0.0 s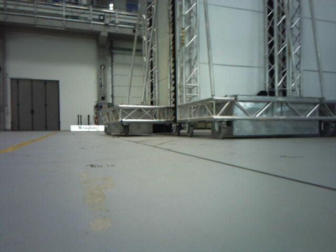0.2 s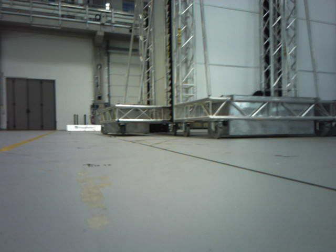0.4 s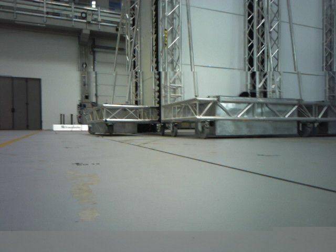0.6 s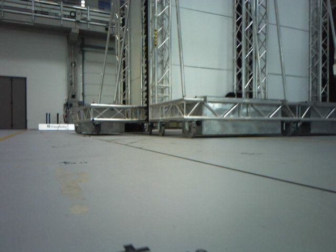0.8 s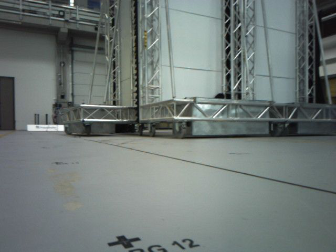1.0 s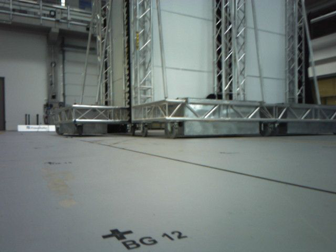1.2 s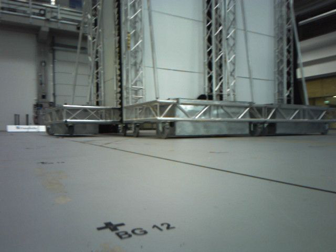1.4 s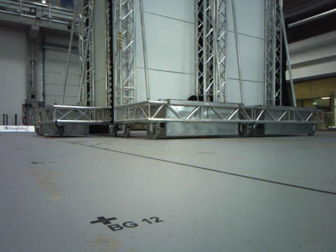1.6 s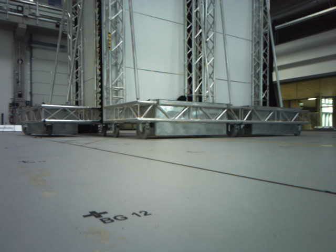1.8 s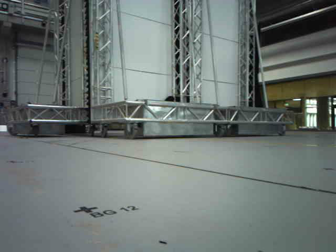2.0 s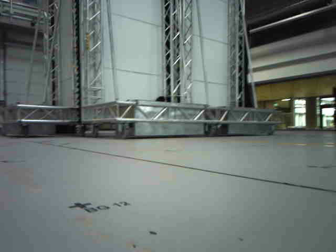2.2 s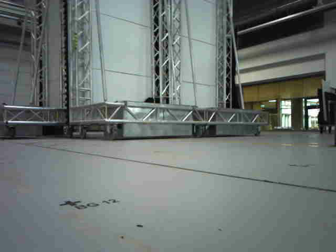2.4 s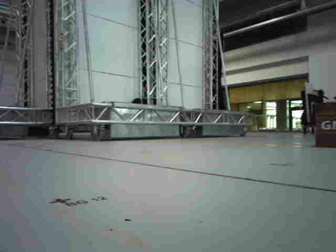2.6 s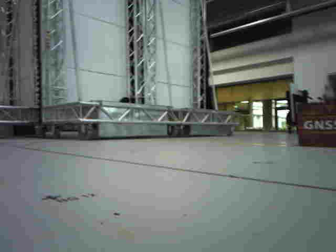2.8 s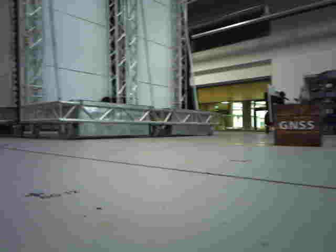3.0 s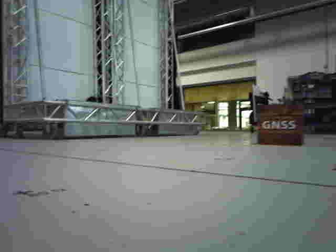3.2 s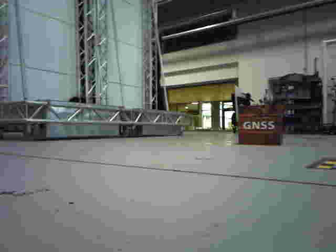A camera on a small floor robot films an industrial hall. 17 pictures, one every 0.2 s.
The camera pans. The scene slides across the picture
to the left.
The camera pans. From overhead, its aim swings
clockwise.
0.0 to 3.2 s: The camera swings to its right by about 35 degrees, and the scene slides to the left. It travels backward, about 0.6 m.
The film runs backward here.
